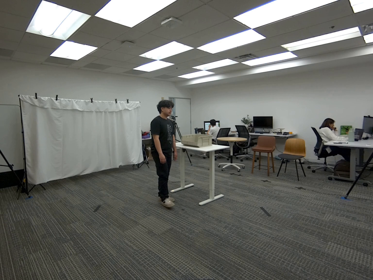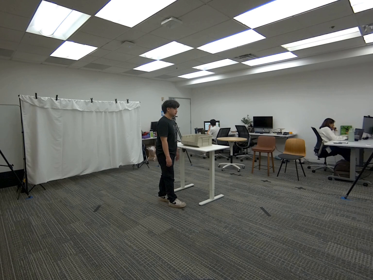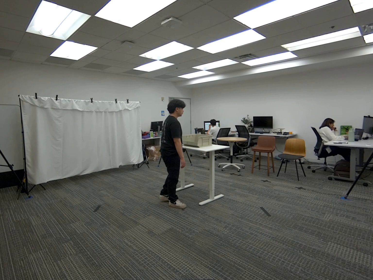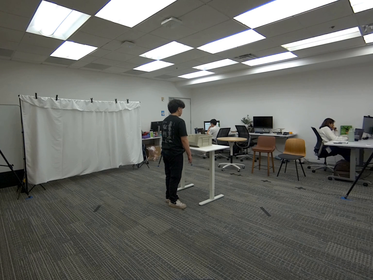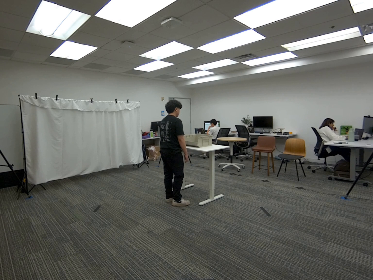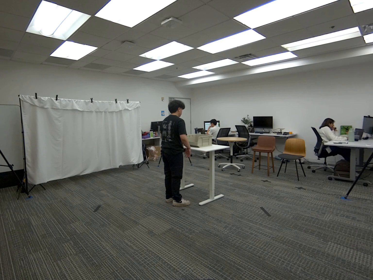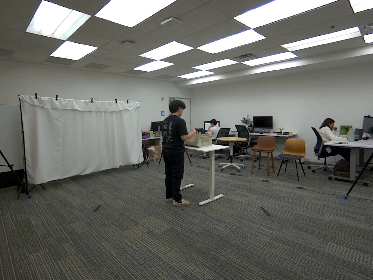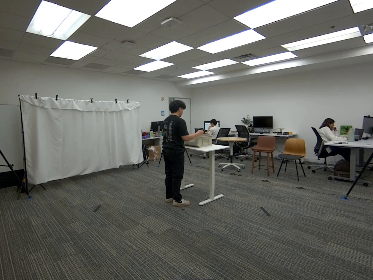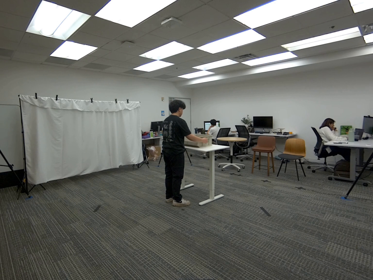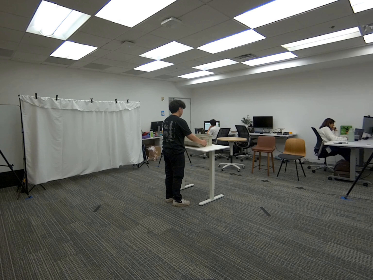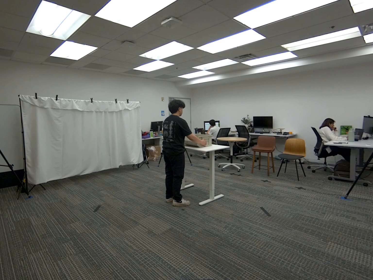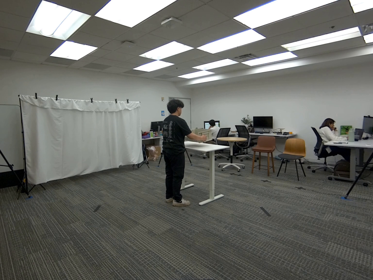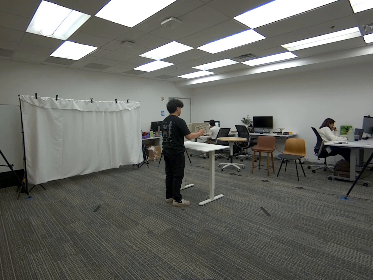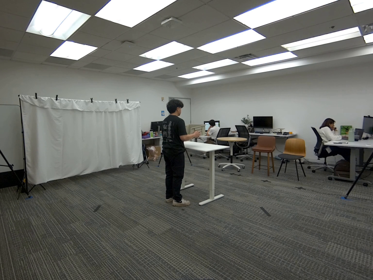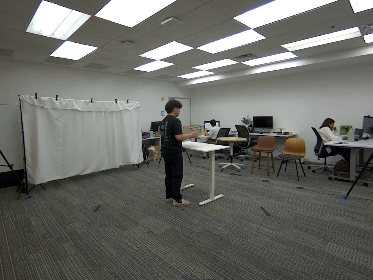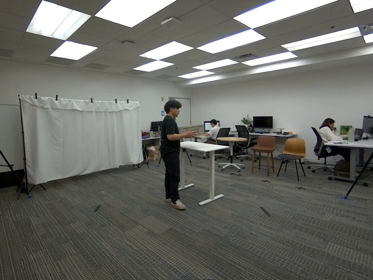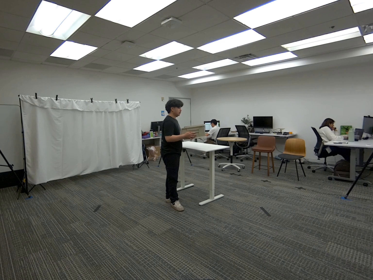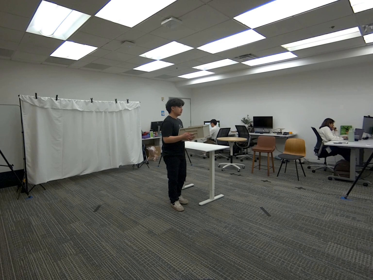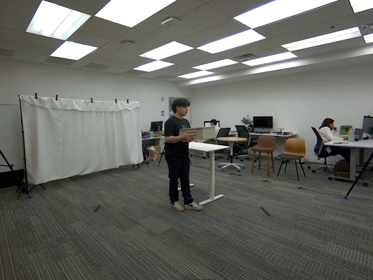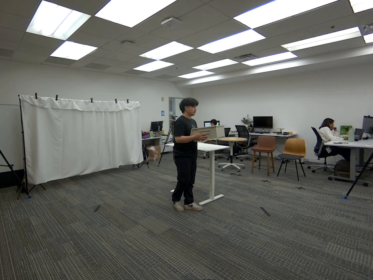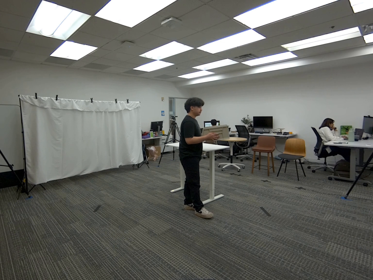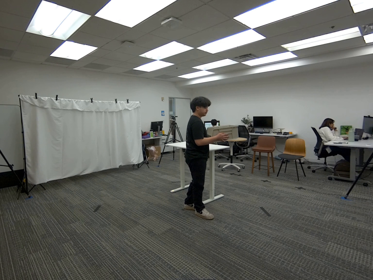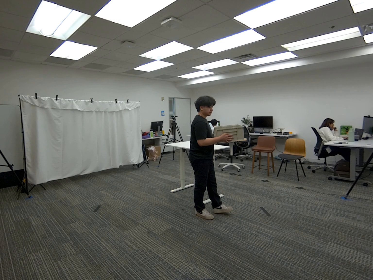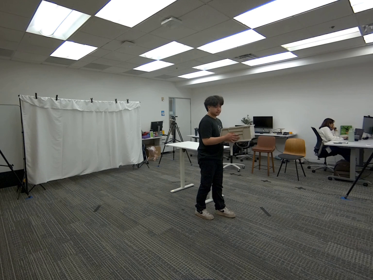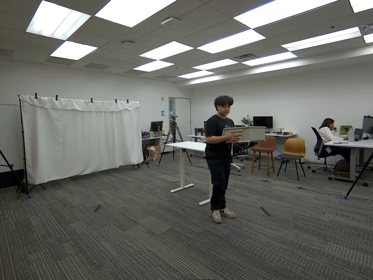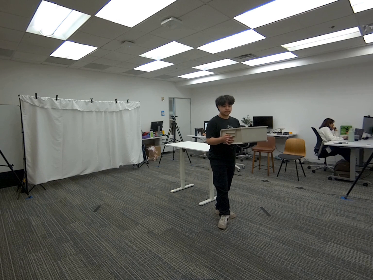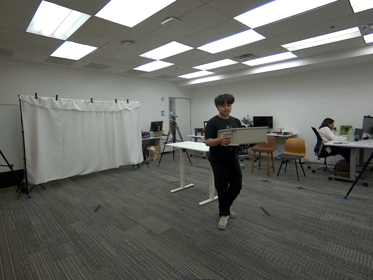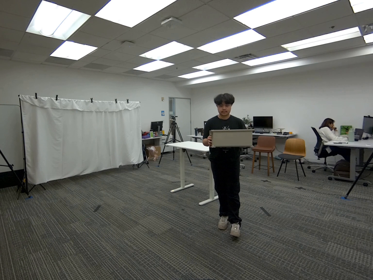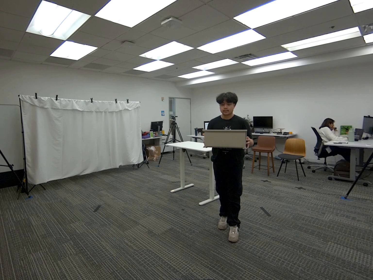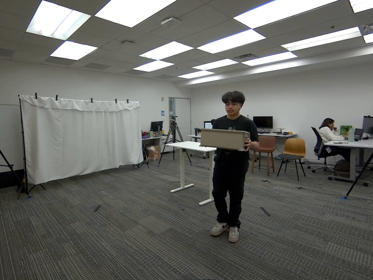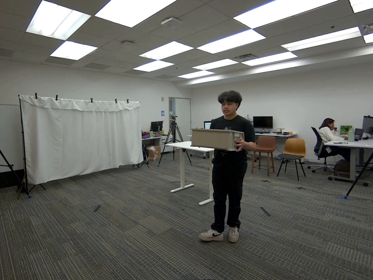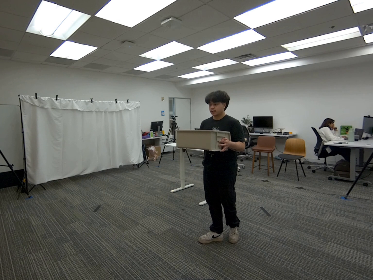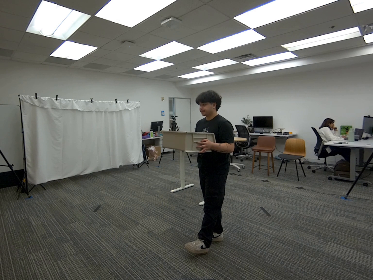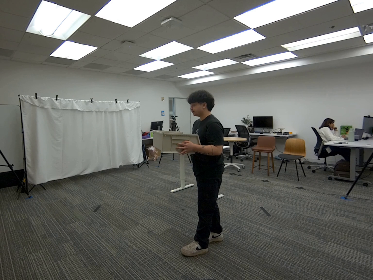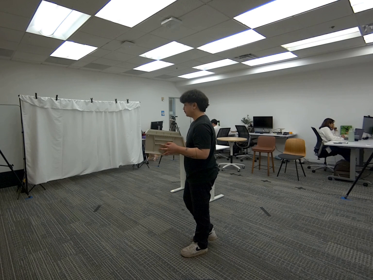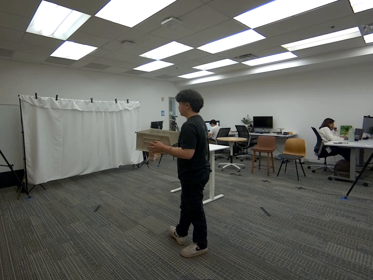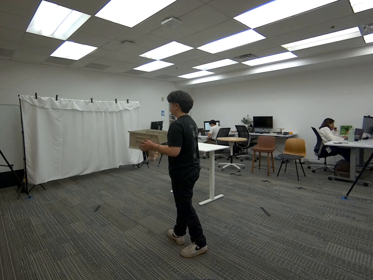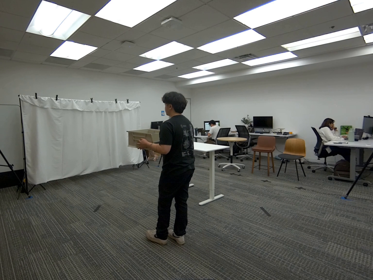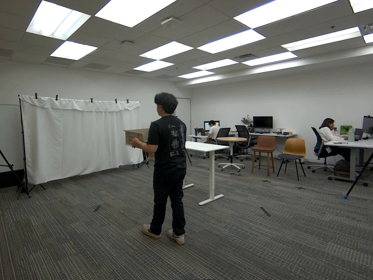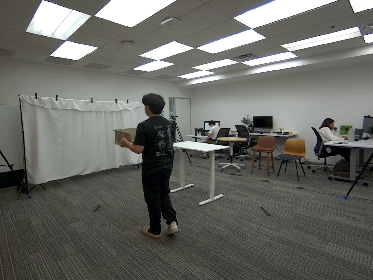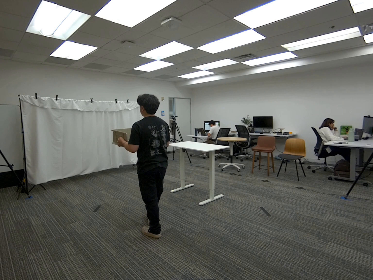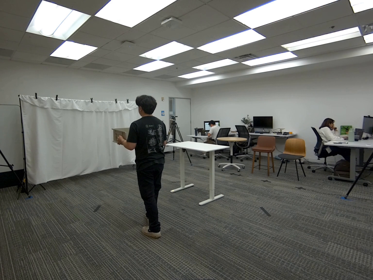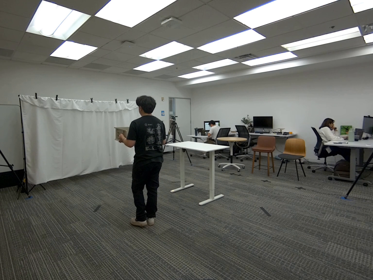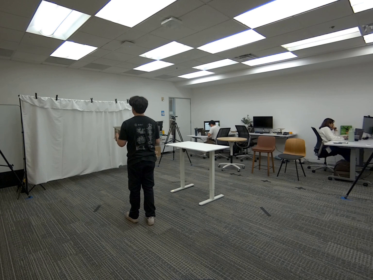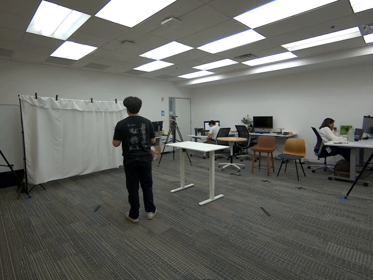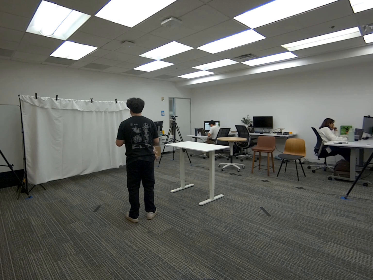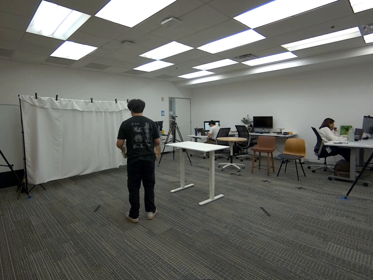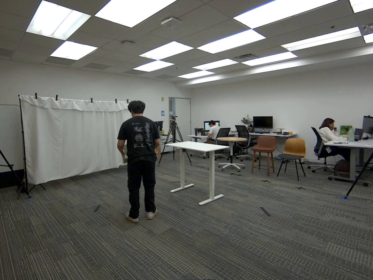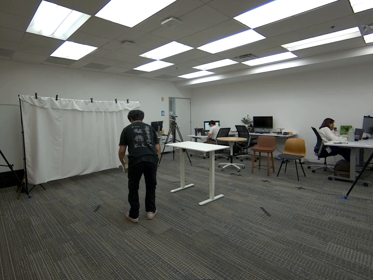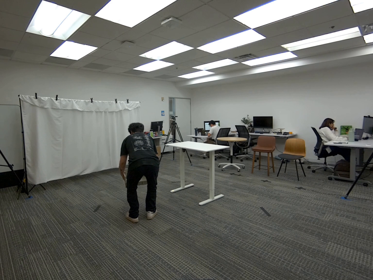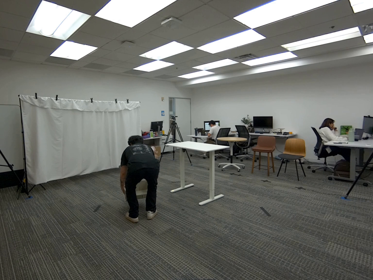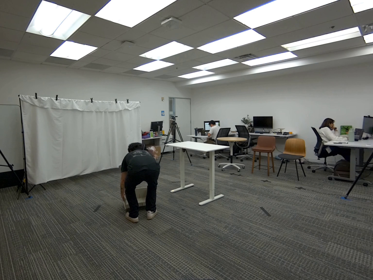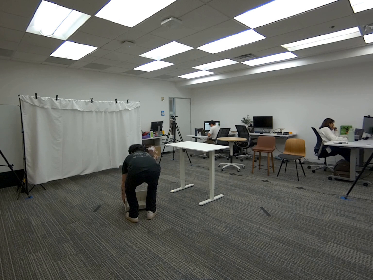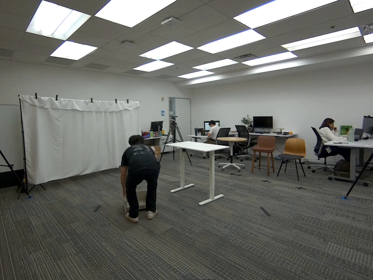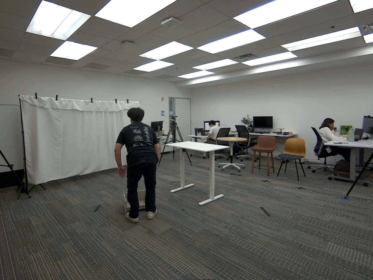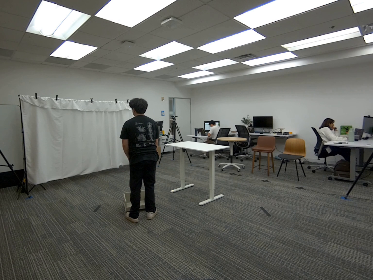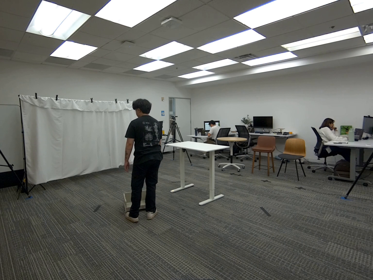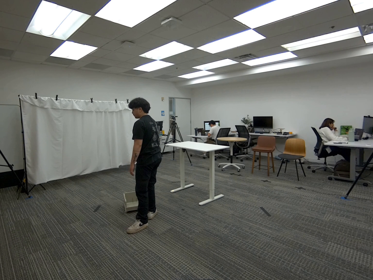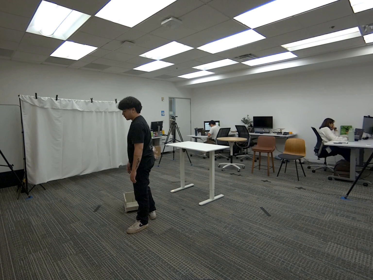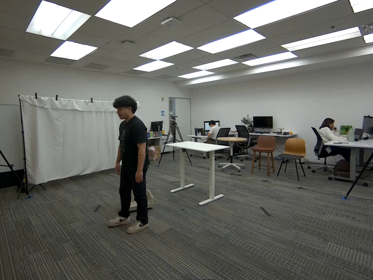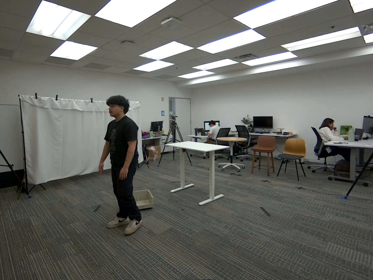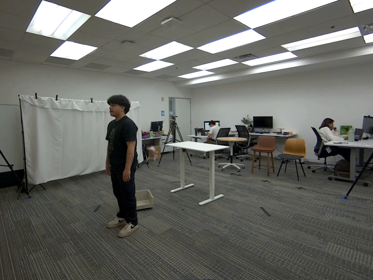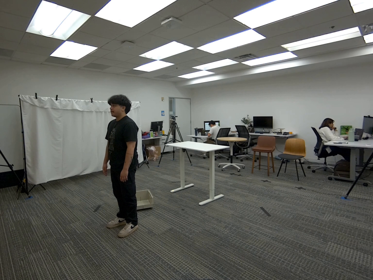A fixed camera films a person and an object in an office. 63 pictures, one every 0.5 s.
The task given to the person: Walk over to the beige bin on the white desk, pick up the bin with both hands walking around the bounding area. Place the bin on the ground when complete.
